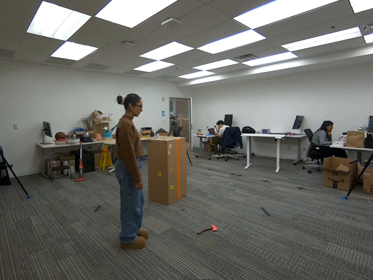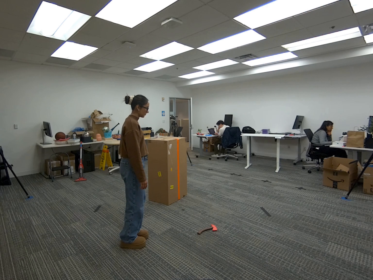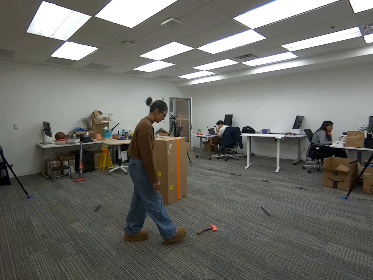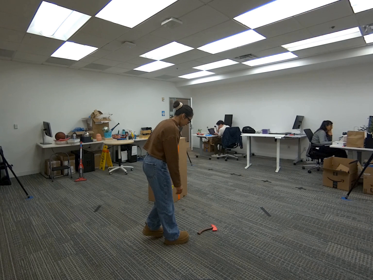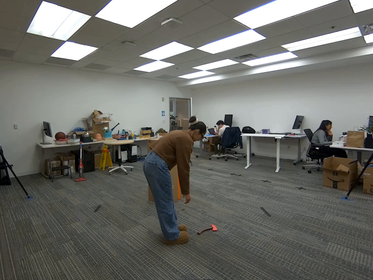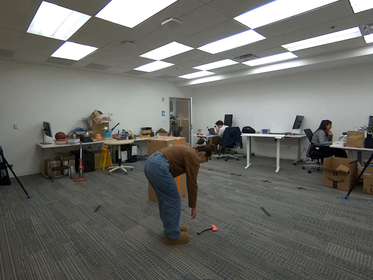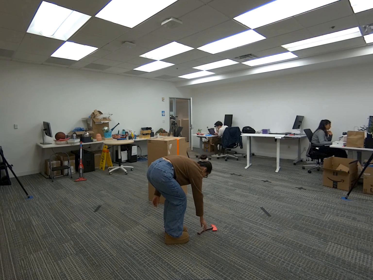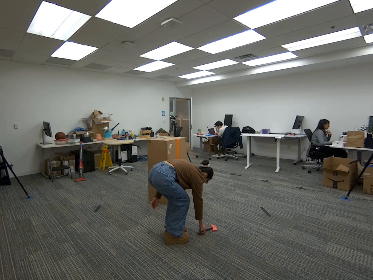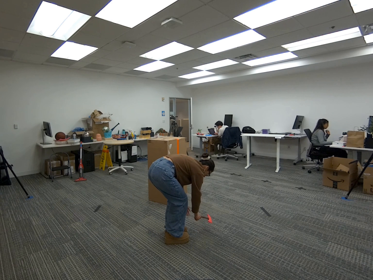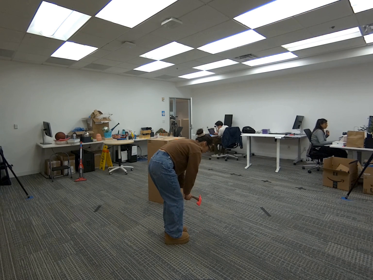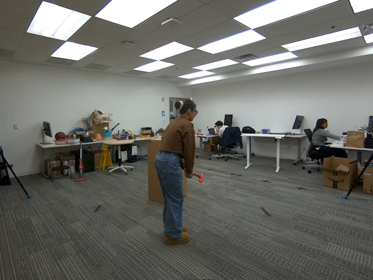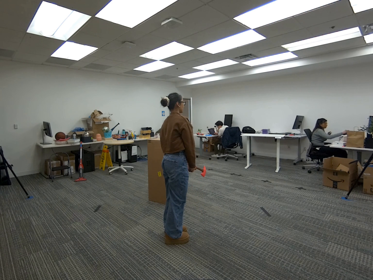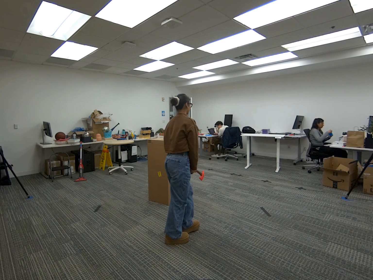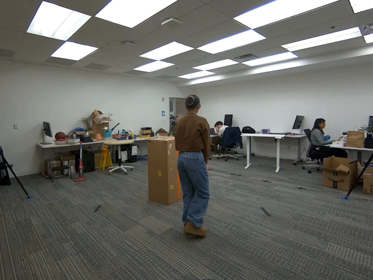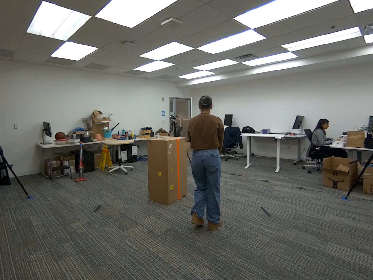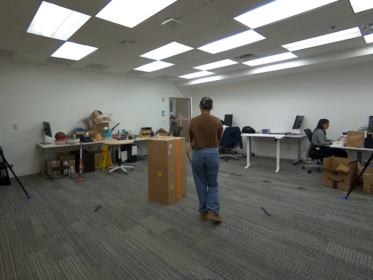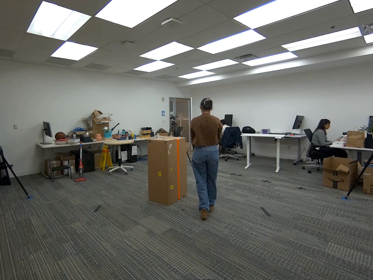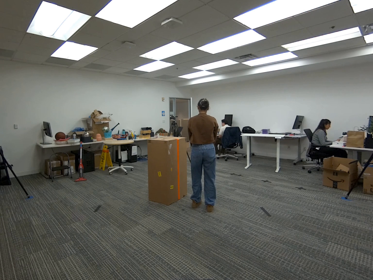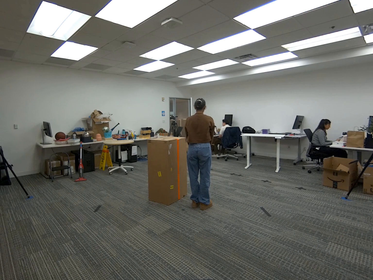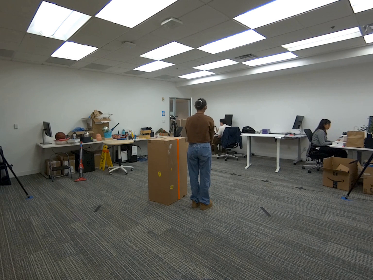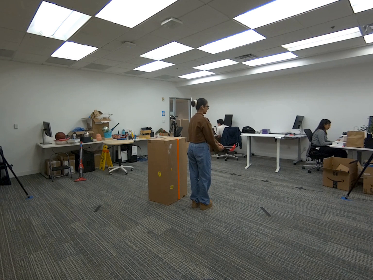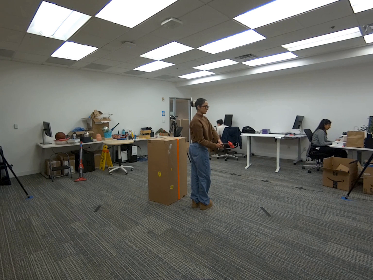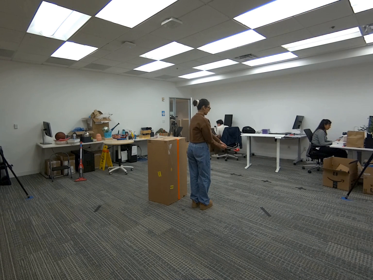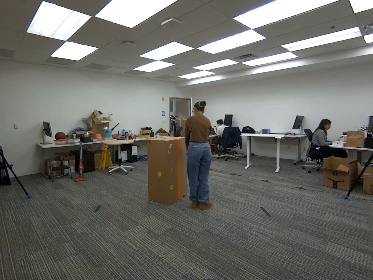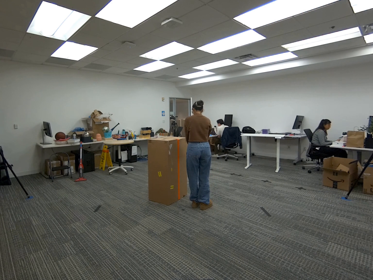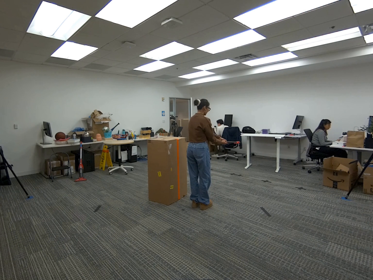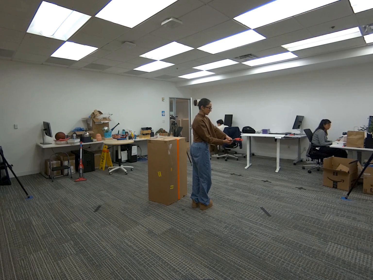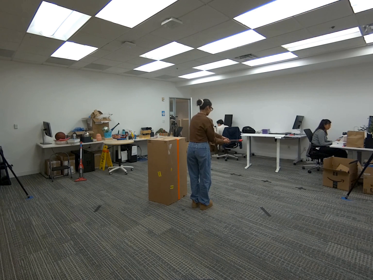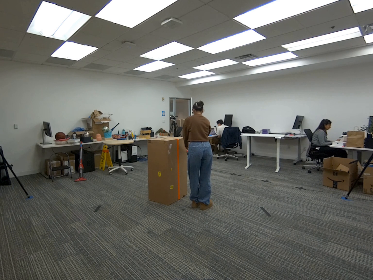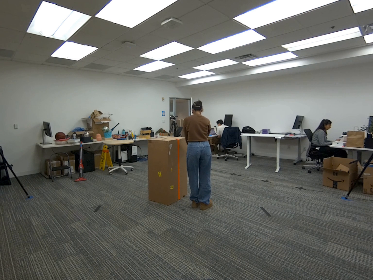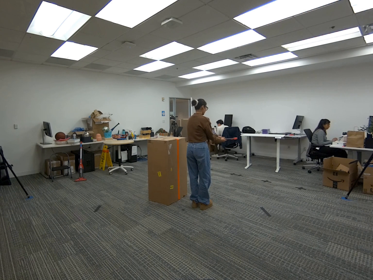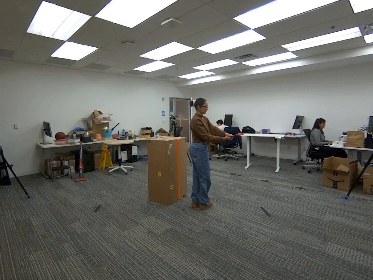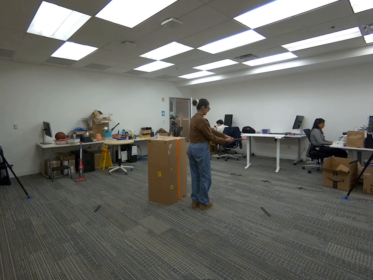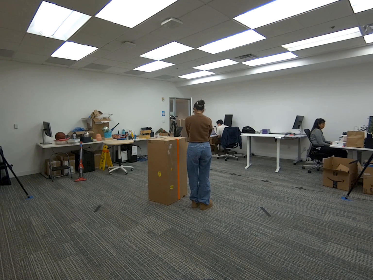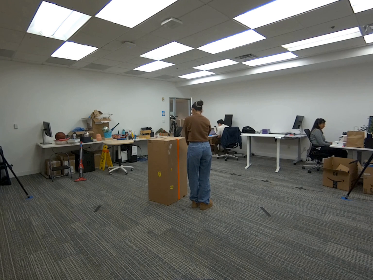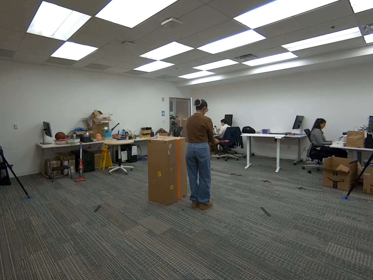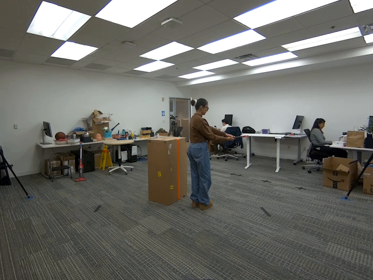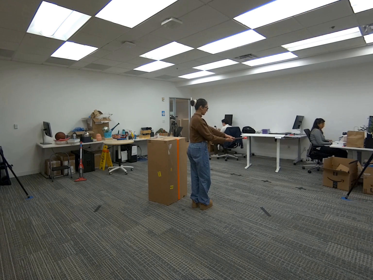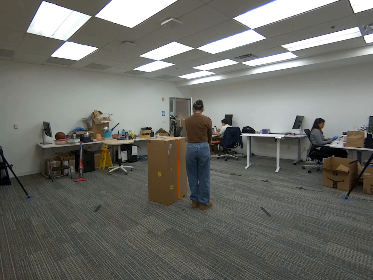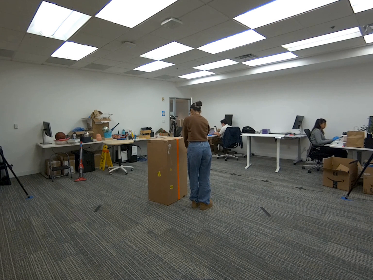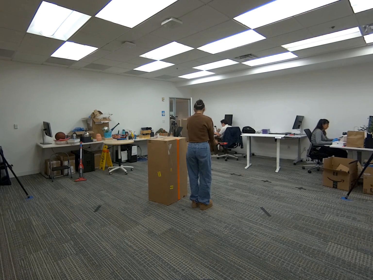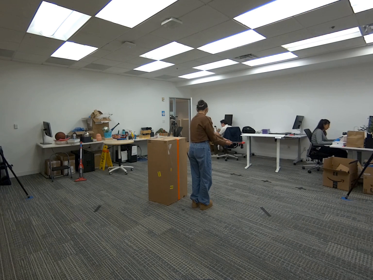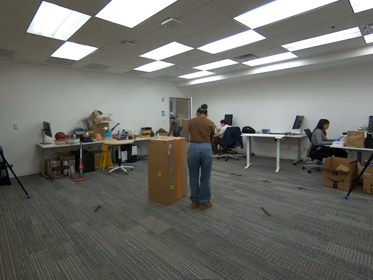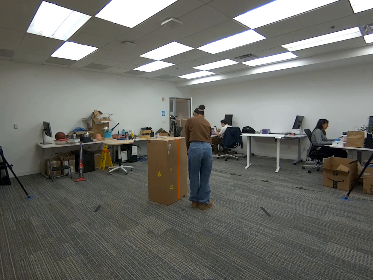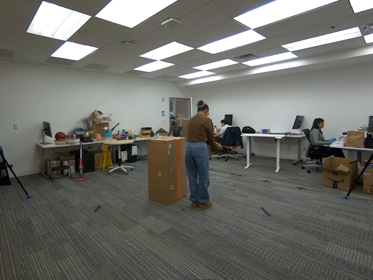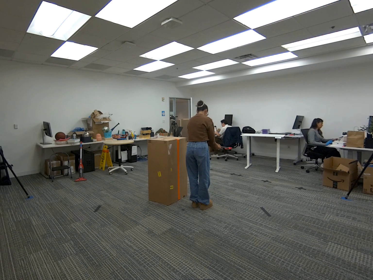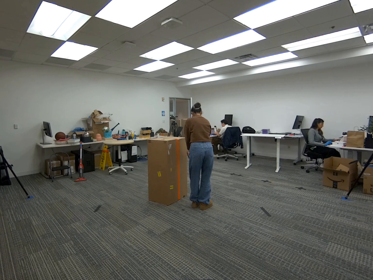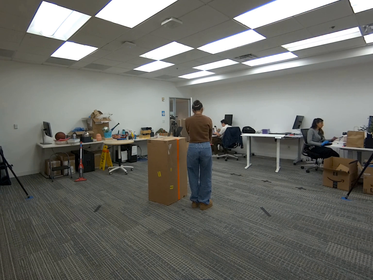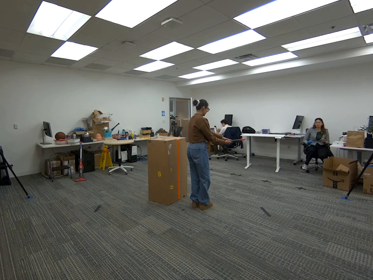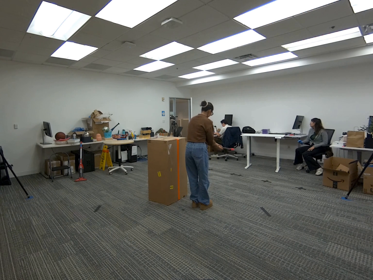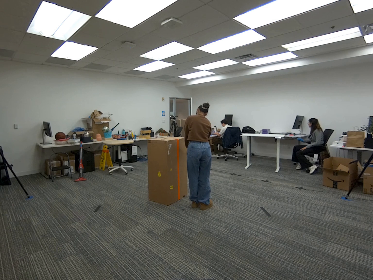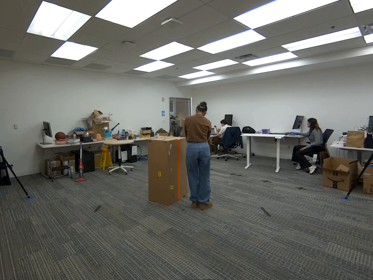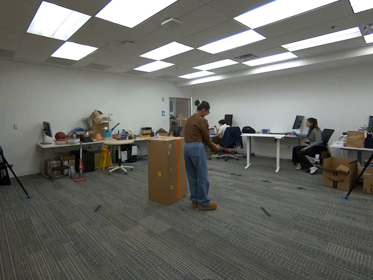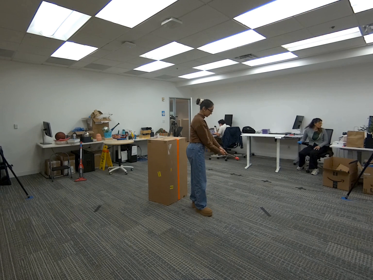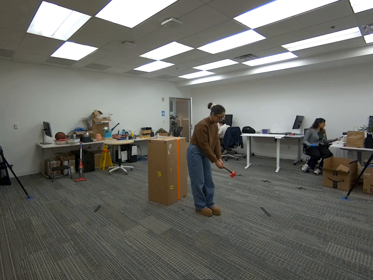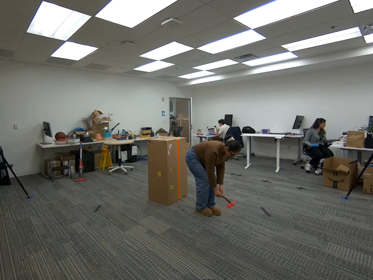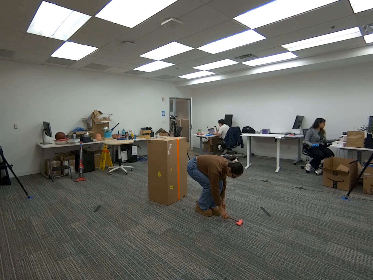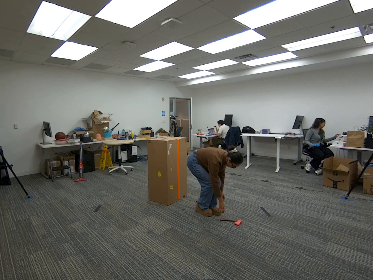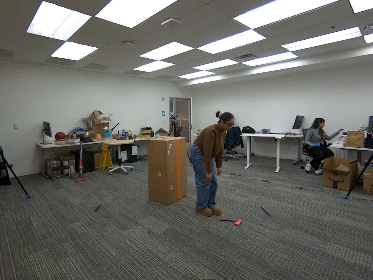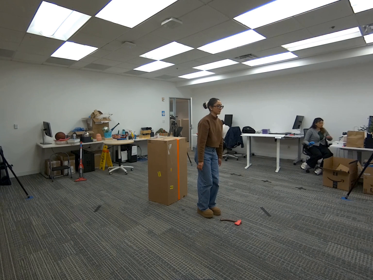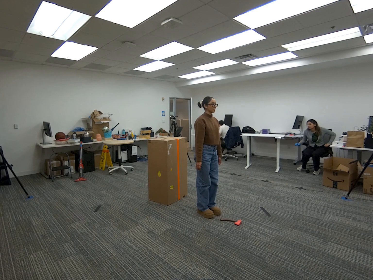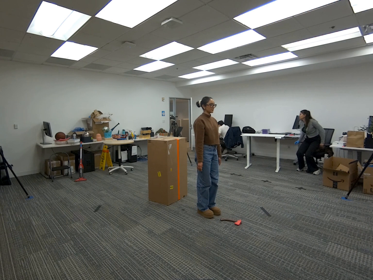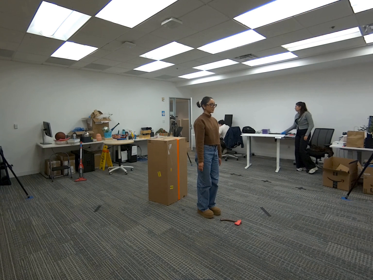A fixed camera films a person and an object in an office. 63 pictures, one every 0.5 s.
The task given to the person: Walk to the giant cardboard box positioned vertically, pick up the hatchet on the ground nearby with both hands, and raise it to shoulder height. Twist your torso and perform a sideways chopping motion as if cutting a tree. When the scene is finished, lower the hatchet and place it back on the ground.
